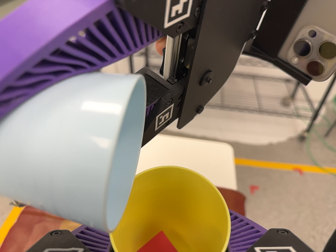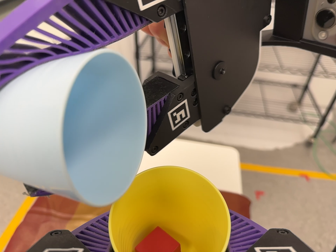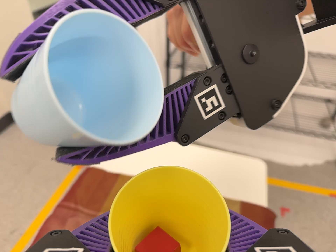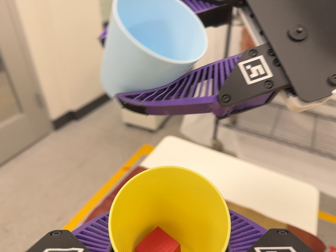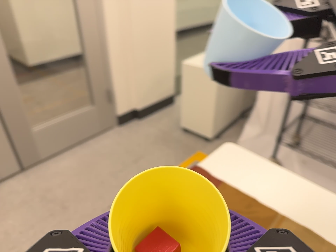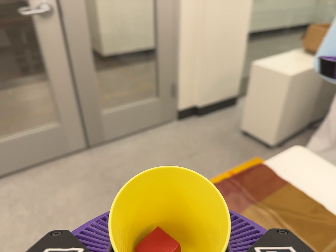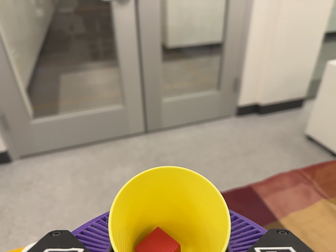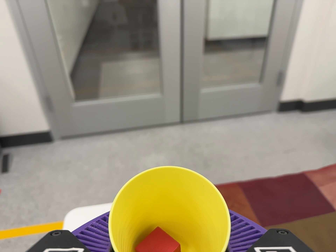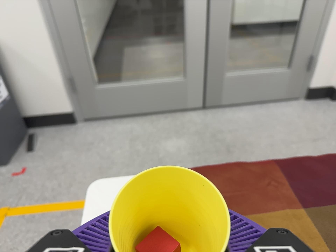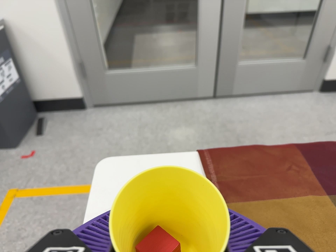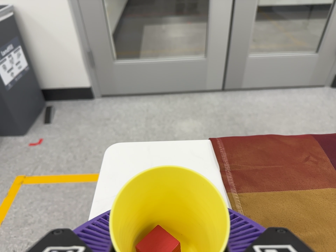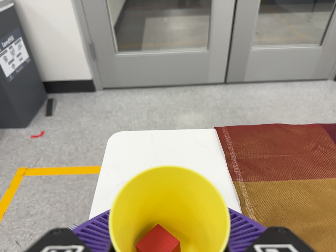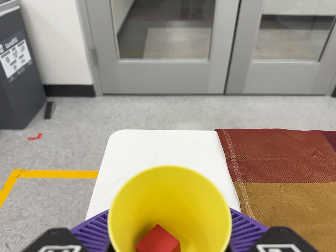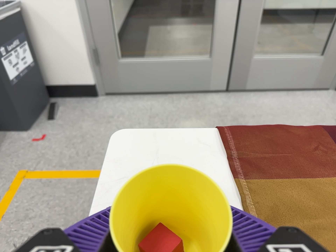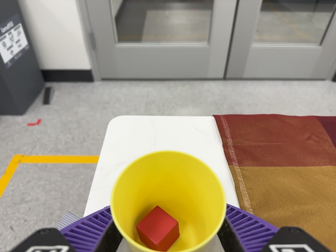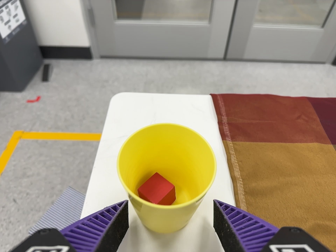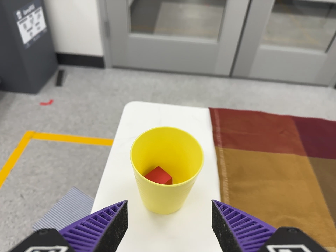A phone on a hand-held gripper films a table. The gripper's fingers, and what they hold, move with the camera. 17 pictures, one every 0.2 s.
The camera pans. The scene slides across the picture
to the right.
The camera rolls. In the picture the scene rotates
clockwise.
0.0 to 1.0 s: The camera pans to its left by about 40 degrees. It travels toward the bottom of its view, to its left and backward, about 12 cm. Its aim tips toward the top of its view by about 10 degrees. It rolls about its line of sight by about 30 degrees, and the scene rotates clockwise.
1.0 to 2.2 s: The scene slides to the right, as the camera pans about 25 degrees to its left. It travels toward the bottom of its view, forward and to its left, about 20 cm, so close, fixed things drift upward. Its aim tips toward the bottom of its view by about 10 degrees, and the scene shifts upward. It rolls about its line of sight by about 15 degrees, and the scene rotates clockwise.
2.2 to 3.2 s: The camera travels backward, about 10 cm, so what stands in front gets smaller.
The film runs forward here.
